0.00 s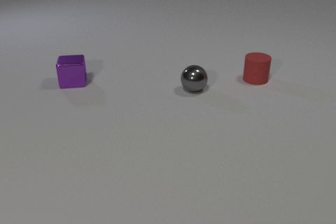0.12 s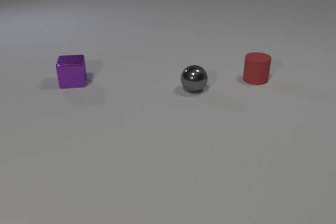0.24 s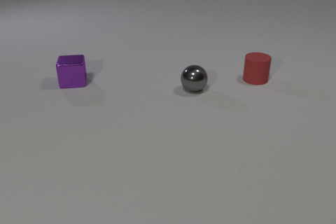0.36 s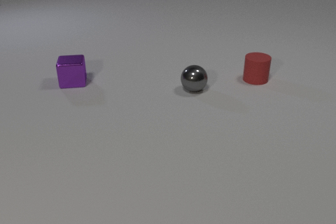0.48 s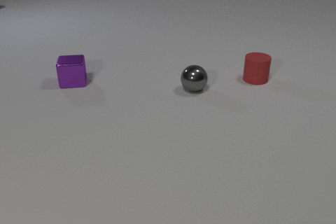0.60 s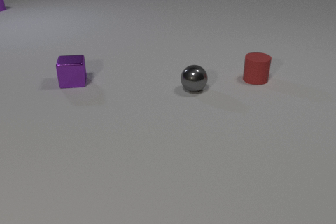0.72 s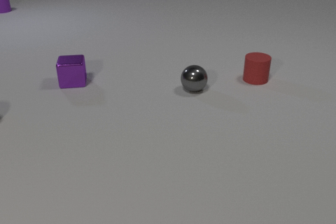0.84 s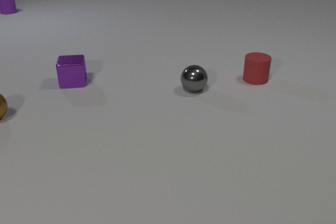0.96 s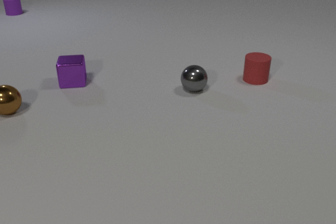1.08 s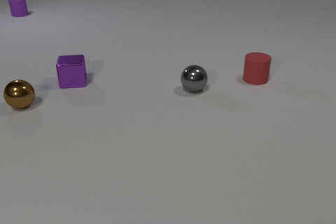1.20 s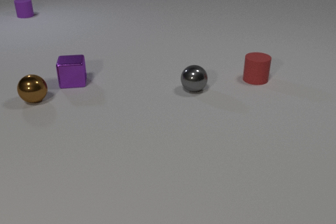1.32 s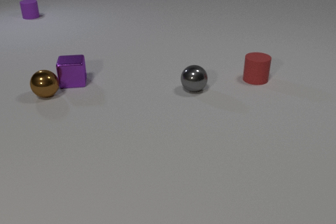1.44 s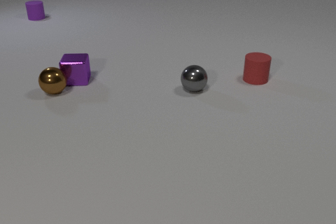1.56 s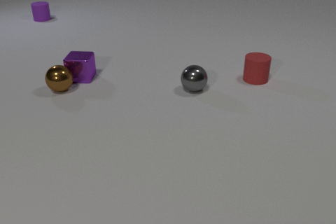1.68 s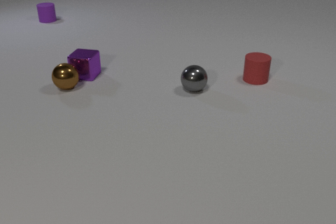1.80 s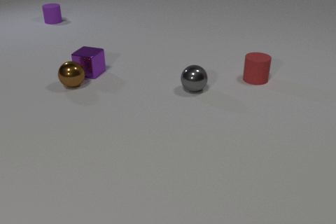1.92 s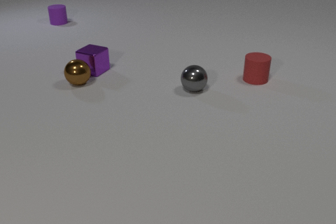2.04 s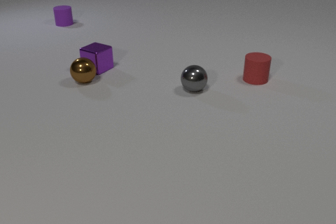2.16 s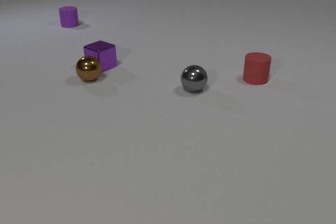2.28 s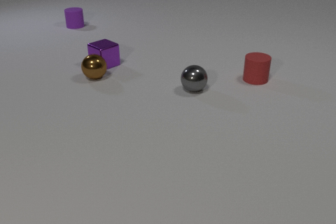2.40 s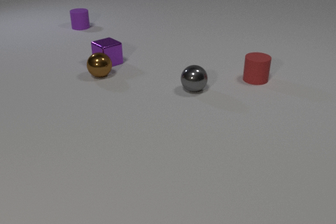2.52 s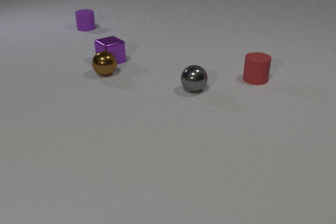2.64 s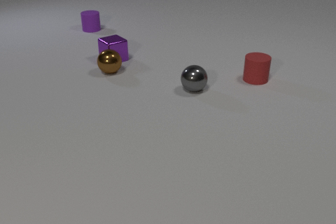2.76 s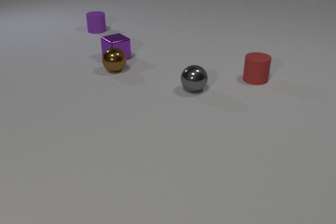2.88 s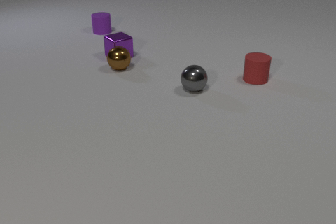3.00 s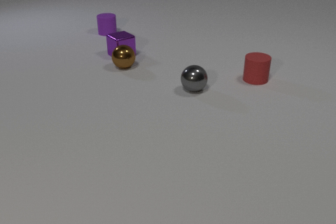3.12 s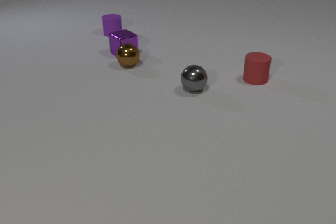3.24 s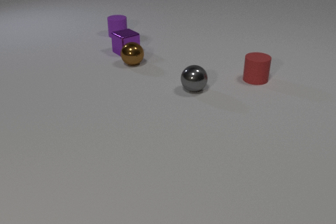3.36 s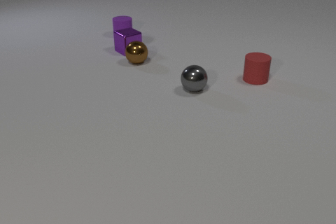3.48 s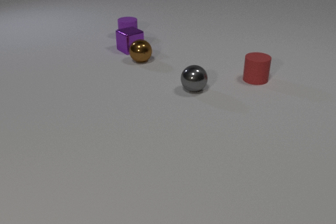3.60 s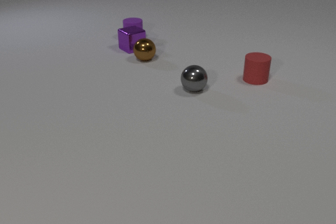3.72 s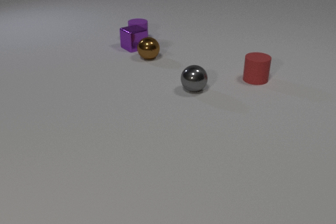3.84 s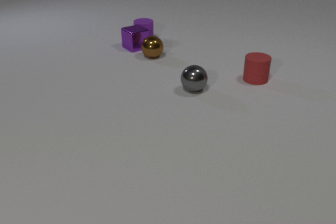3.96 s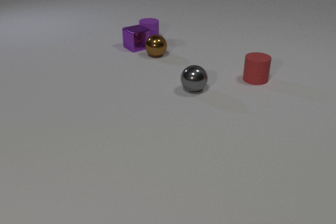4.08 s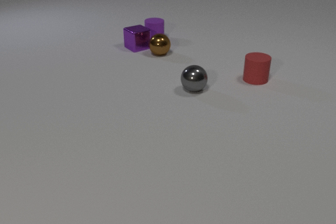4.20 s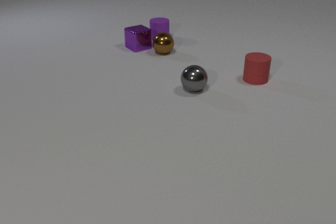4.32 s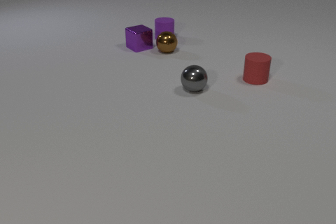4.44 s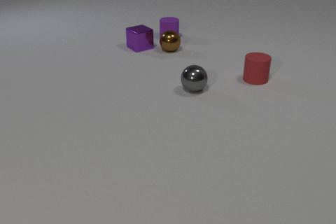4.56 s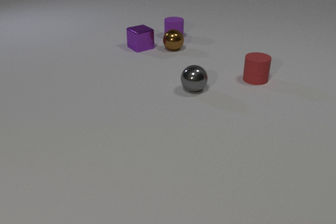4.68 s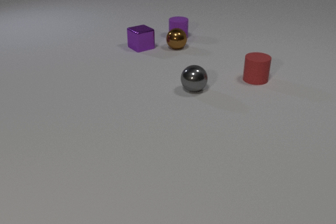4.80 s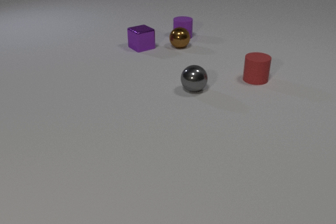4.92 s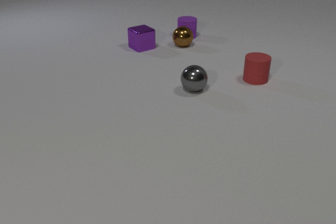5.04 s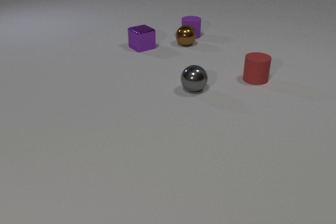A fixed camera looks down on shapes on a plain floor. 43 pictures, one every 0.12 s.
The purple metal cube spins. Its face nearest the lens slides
to the left.
The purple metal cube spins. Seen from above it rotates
clockwise.
0.00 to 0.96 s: The brown metal sphere comes in at the left edge, rolls to the right and away from the camera. The purple rubber cylinder comes in at the left edge, slides toward the camera and to the right.
0.96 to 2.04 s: The brown metal sphere rolls to the right and away from the camera. The purple metal cube slides away from the camera and to the right, spins clockwise seen from above by about 45 degrees, its near face sliding to the left. The purple rubber cylinder slides toward the camera and to the right. The brown metal sphere and the purple metal cube collide.
2.04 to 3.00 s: The brown metal sphere rolls to the right and away from the camera. The purple metal cube slides away from the camera and to the right, spins clockwise seen from above by about 15 degrees, its near face sliding to the left. The purple rubber cylinder slides to the right and toward the camera.
3.00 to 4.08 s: The brown metal sphere rolls to the right and away from the camera. The purple metal cube slides away from the camera and to the right. The purple rubber cylinder slides to the right and toward the camera. The purple metal cube and the purple rubber cylinder collide.
4.08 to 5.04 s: The brown metal sphere rolls away from the camera and to the right. The purple metal cube slides to the right. The purple rubber cylinder slides to the right.
What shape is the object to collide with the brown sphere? cube.
How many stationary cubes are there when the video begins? 1.
How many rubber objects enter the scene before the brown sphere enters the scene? 1.
